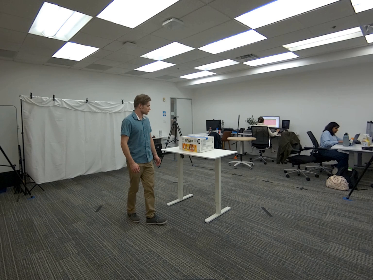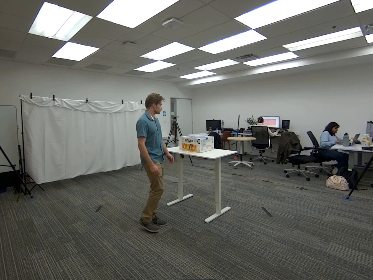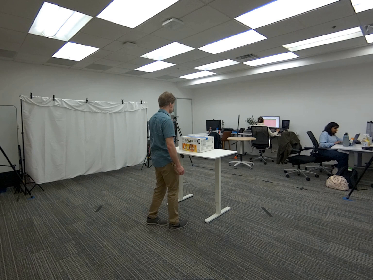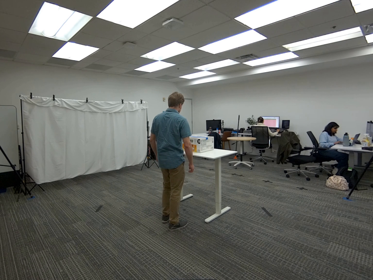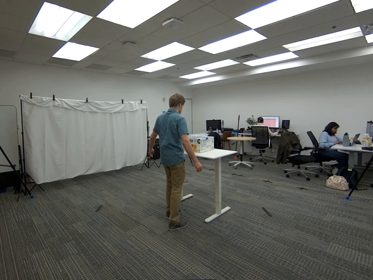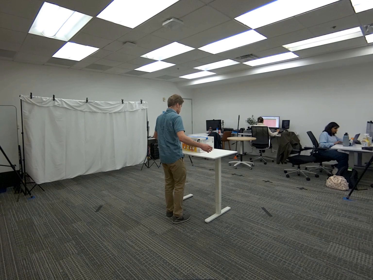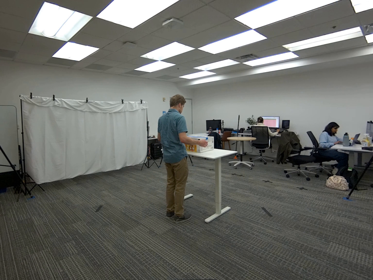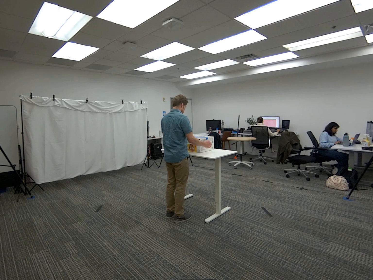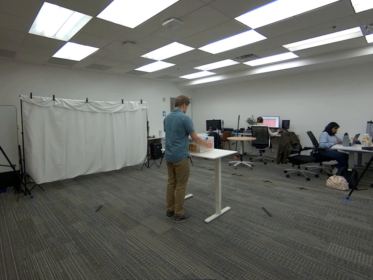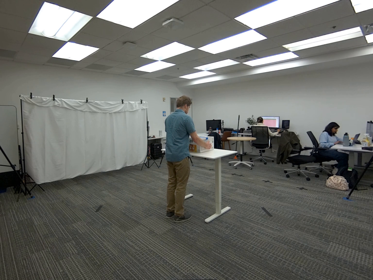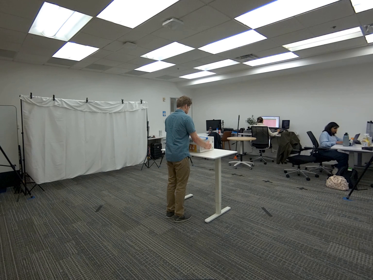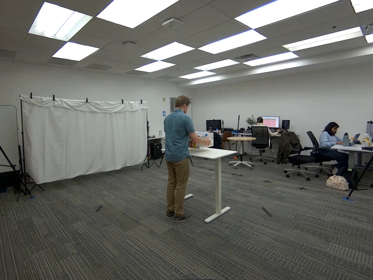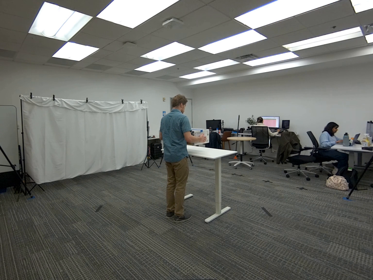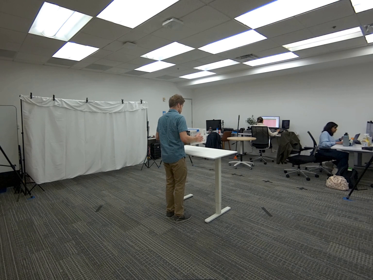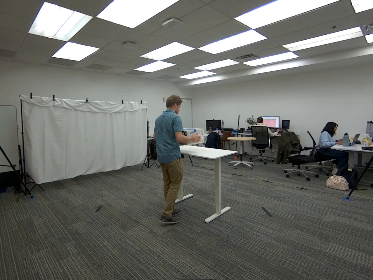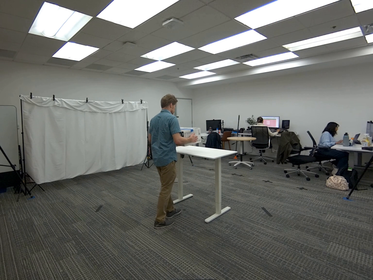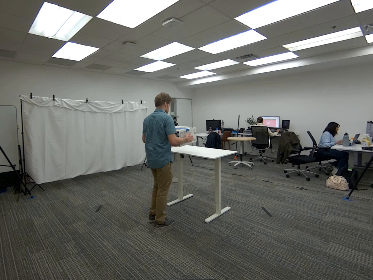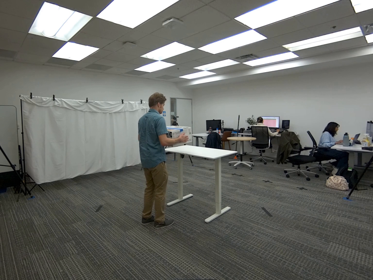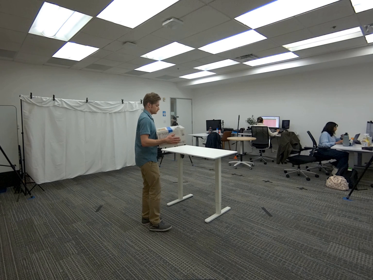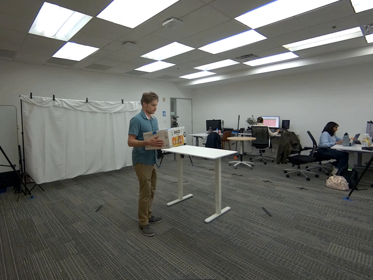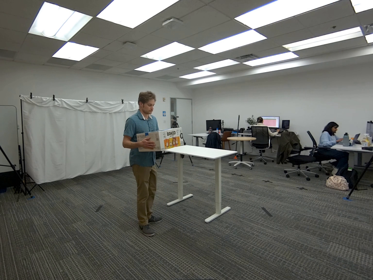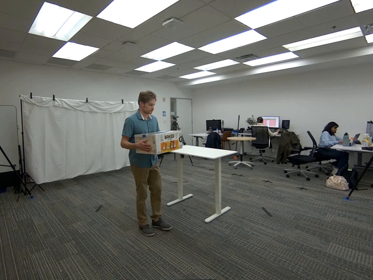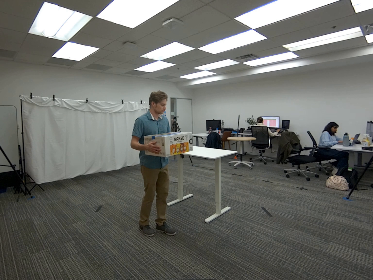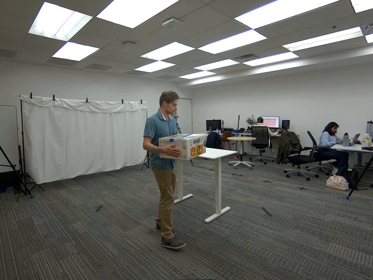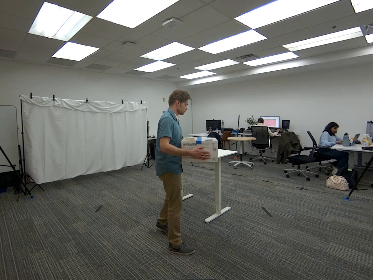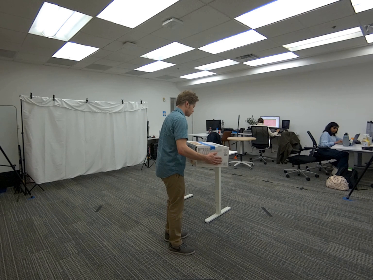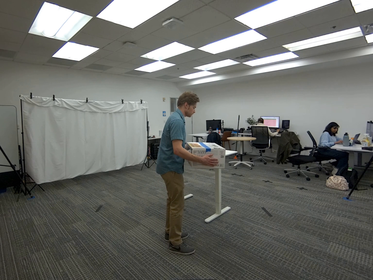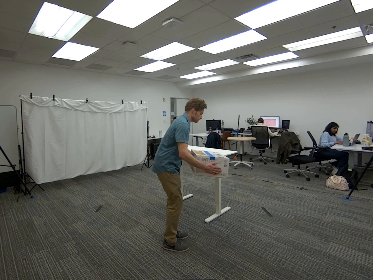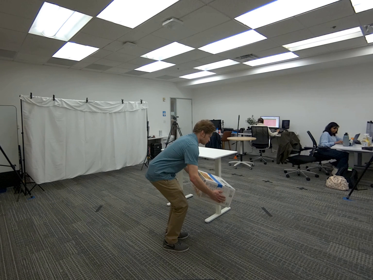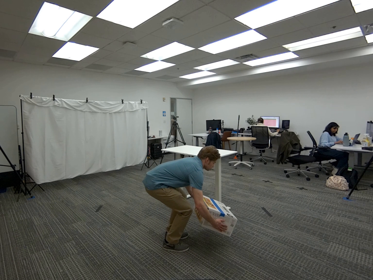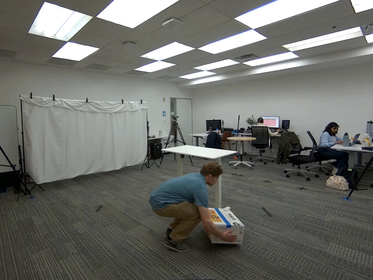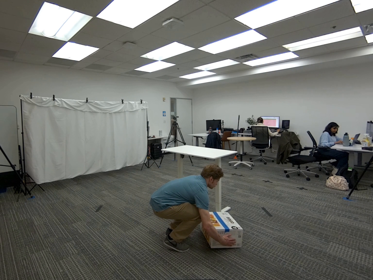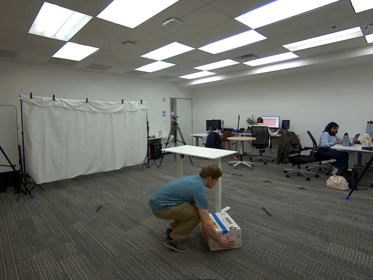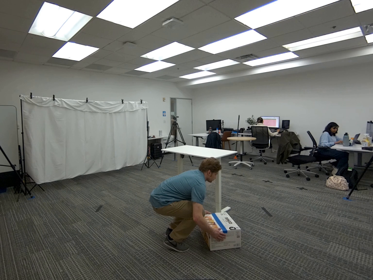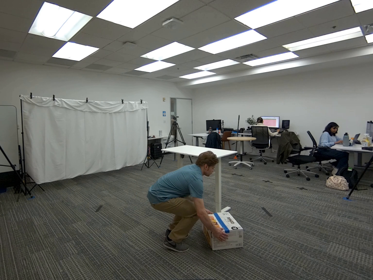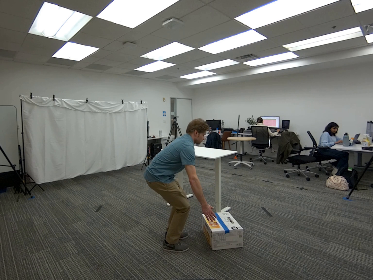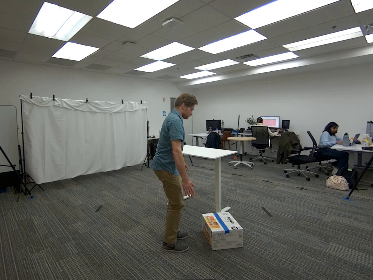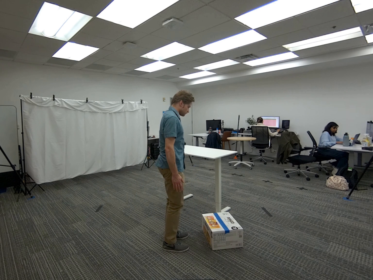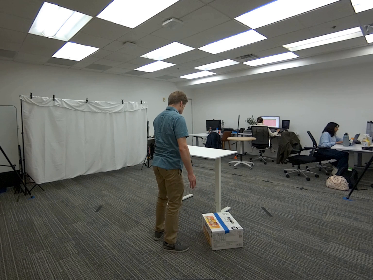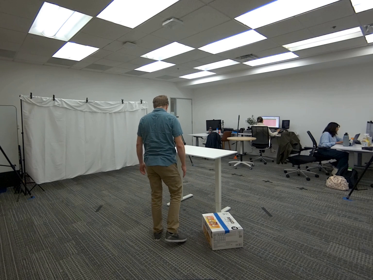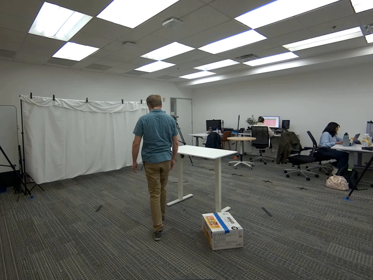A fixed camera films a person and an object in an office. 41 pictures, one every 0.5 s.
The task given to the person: Walk to the snack box on the white desk, use both hands to pick up the box and place it on the ground.
